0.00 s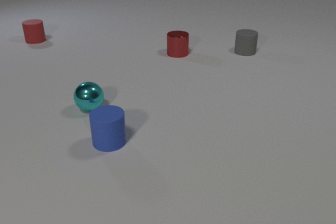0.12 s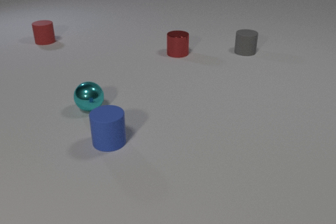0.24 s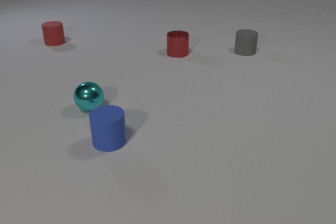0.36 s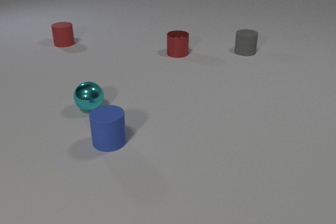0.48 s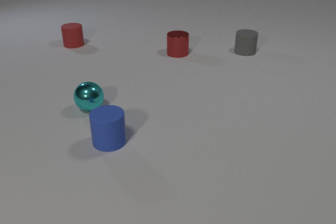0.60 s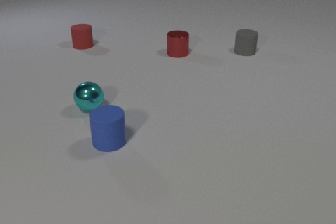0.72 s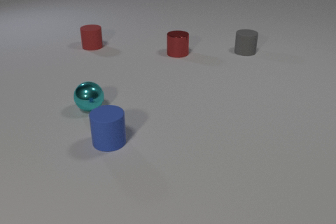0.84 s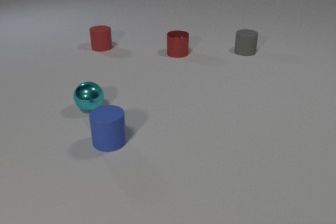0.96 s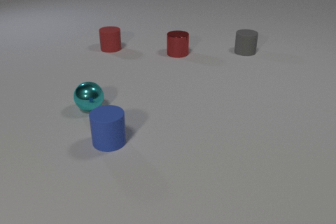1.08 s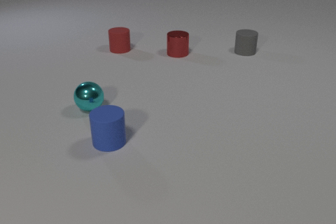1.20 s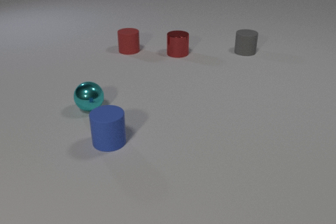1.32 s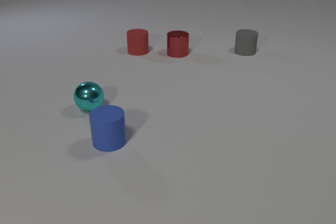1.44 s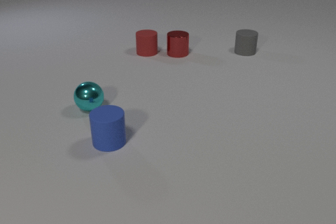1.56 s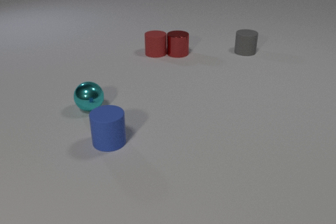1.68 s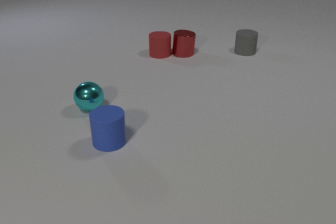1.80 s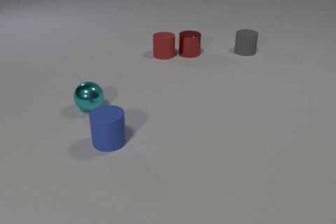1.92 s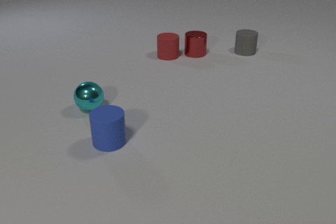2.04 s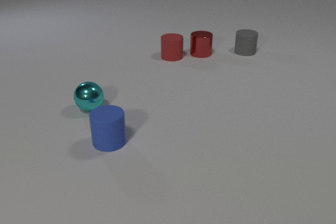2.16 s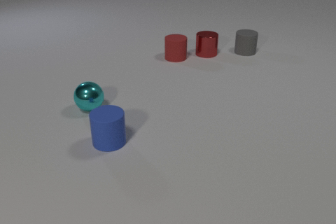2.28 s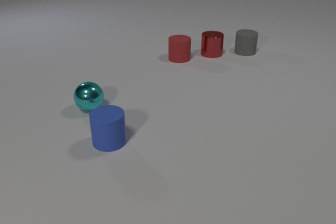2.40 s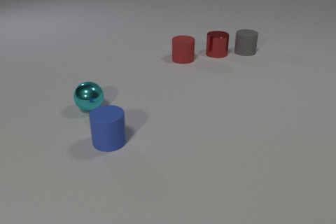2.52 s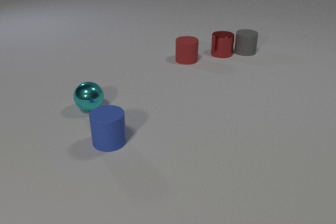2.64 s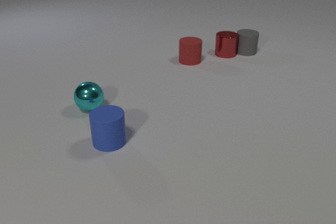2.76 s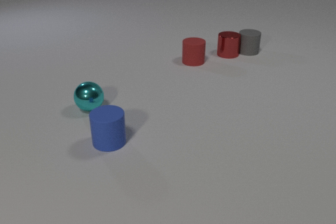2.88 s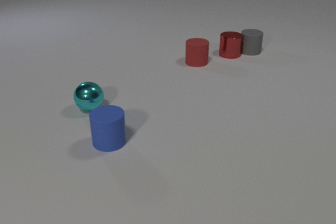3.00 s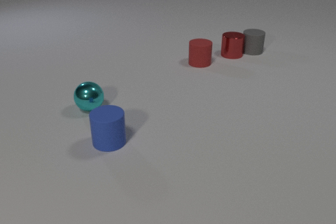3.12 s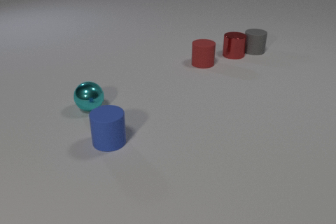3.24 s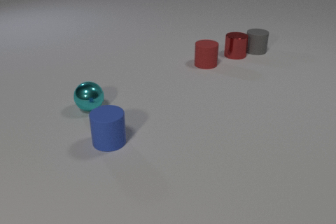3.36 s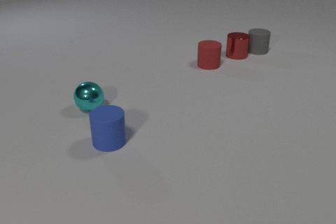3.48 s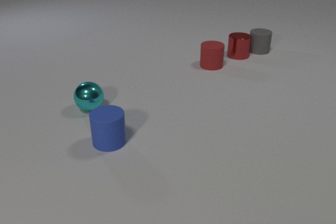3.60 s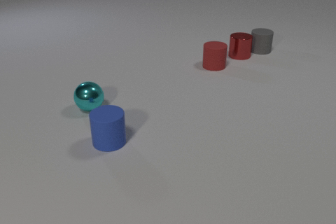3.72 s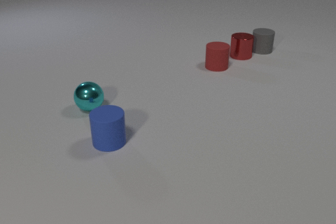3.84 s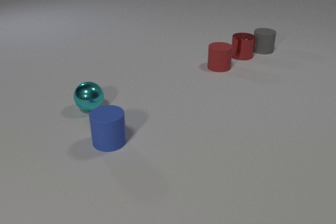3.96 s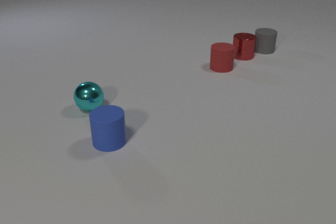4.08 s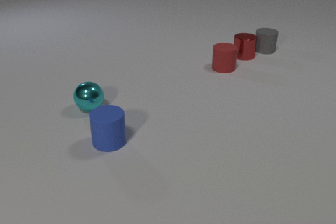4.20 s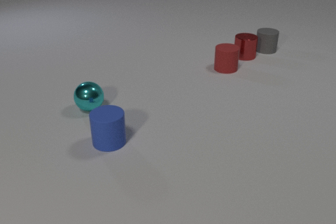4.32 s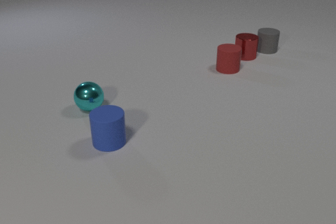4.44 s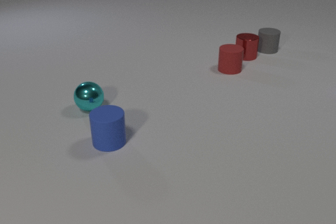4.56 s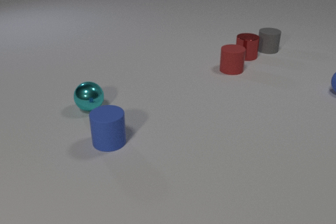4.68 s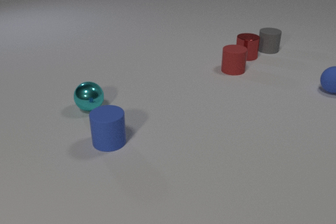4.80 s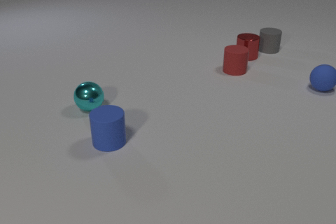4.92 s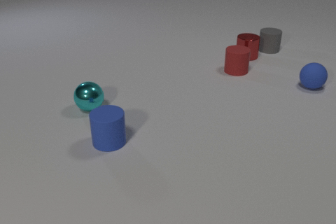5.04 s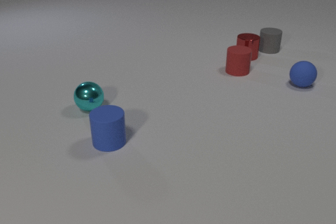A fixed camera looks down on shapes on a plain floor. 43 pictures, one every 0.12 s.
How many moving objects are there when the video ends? 2.
What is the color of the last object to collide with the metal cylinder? gray.
What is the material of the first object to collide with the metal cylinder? rubber.
0.00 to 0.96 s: The red rubber cylinder slides to the right and toward the camera.
0.96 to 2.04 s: The red rubber cylinder slides to the right and toward the camera. The red metal cylinder slides to the right. The red rubber cylinder and the red metal cylinder collide.
2.04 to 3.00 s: The red rubber cylinder slides to the right and toward the camera. The red metal cylinder slides to the right. The gray rubber cylinder slides to the right. The red metal cylinder and the gray rubber cylinder collide.
3.00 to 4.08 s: The red rubber cylinder slides to the right and toward the camera. The red metal cylinder slides to the right. The gray rubber cylinder slides to the right and away from the camera.
4.08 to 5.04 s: The red rubber cylinder slides to the right. The blue rubber sphere comes in at the right edge, rolls to the left. The gray rubber cylinder moves, and ends about where it began.
